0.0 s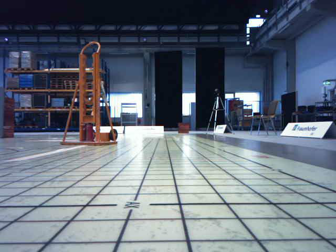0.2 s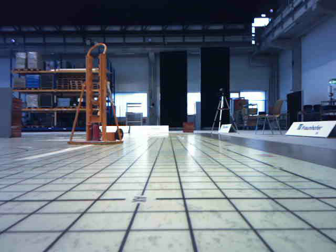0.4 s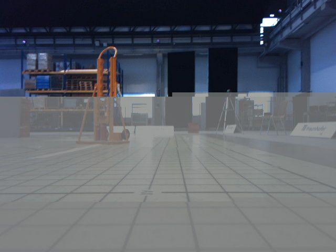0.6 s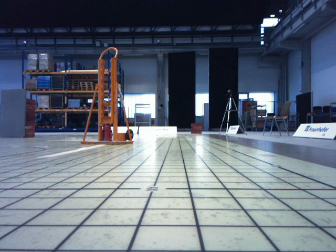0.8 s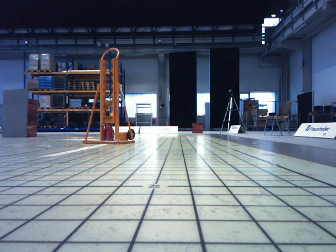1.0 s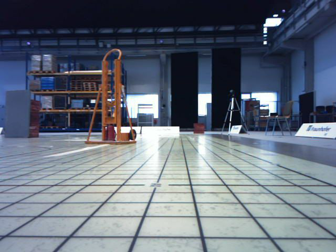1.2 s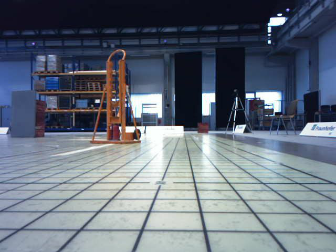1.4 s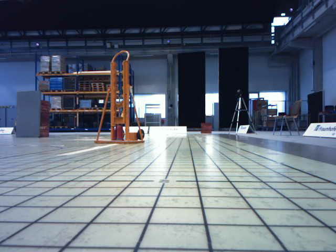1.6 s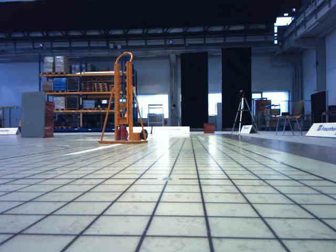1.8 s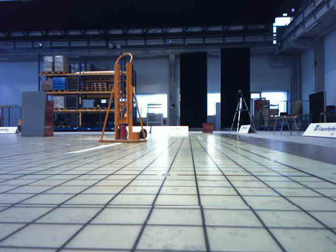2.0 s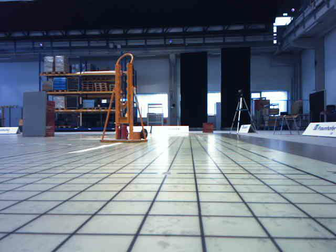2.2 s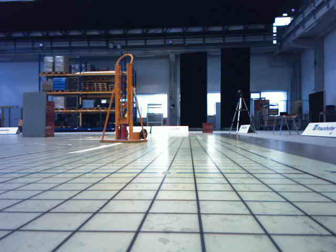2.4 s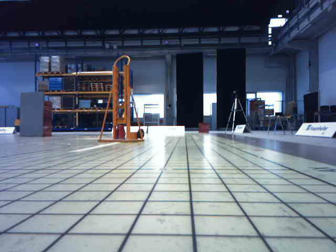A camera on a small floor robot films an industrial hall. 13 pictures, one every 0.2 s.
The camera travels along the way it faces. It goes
backward.
0.0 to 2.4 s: The camera travels backward, about 0.5 m, so what stands in front gets smaller.
The film runs backward here.
